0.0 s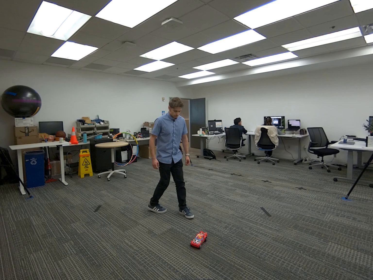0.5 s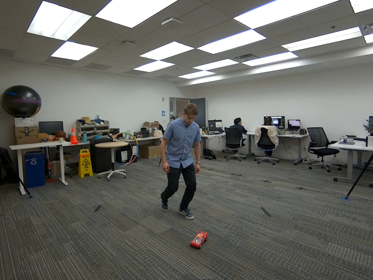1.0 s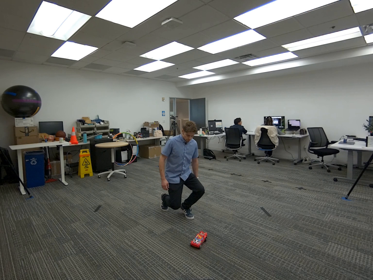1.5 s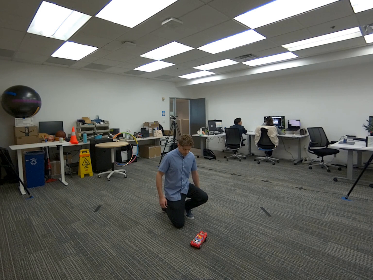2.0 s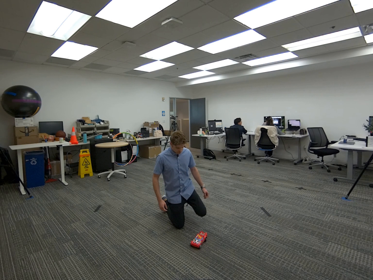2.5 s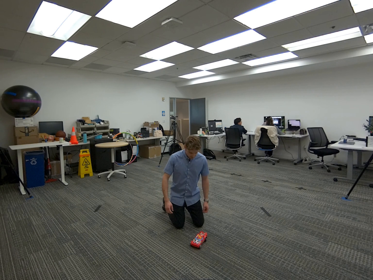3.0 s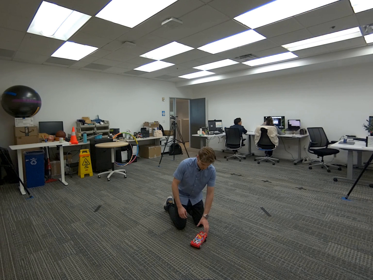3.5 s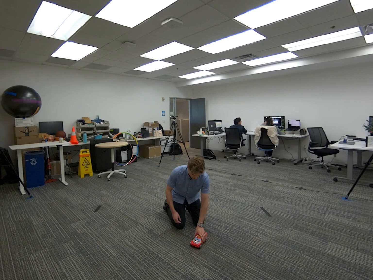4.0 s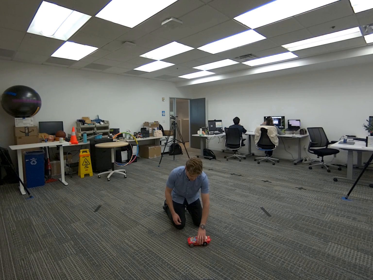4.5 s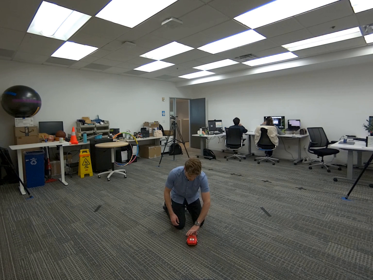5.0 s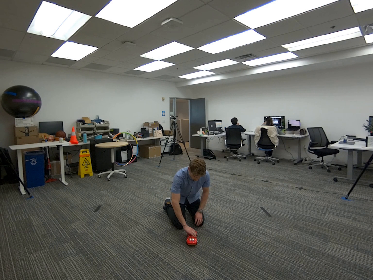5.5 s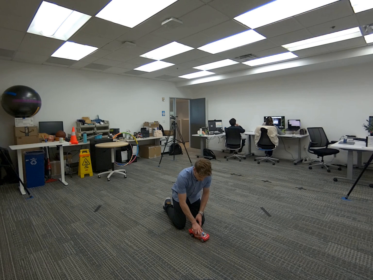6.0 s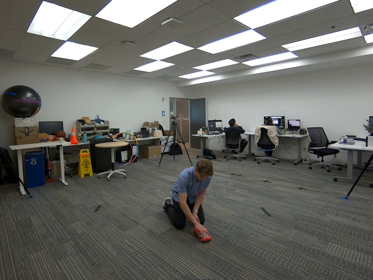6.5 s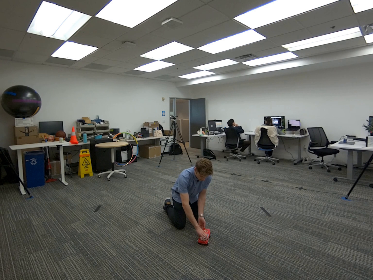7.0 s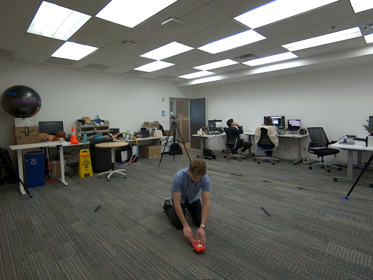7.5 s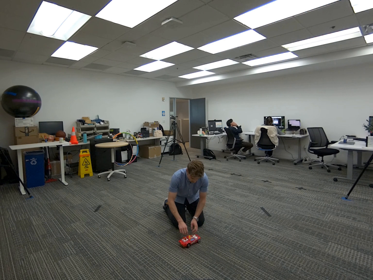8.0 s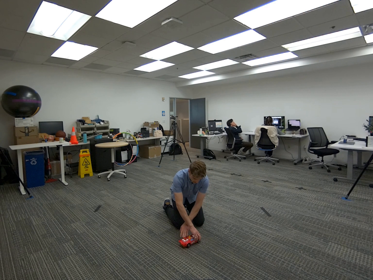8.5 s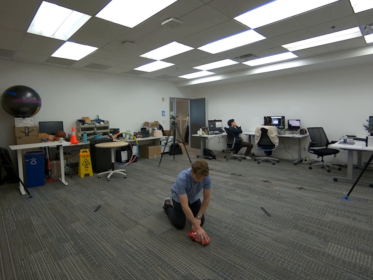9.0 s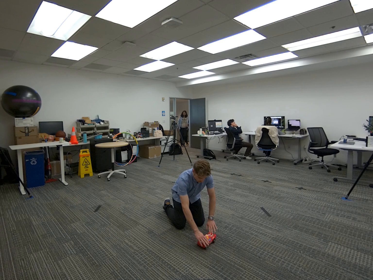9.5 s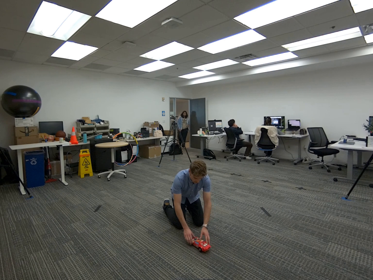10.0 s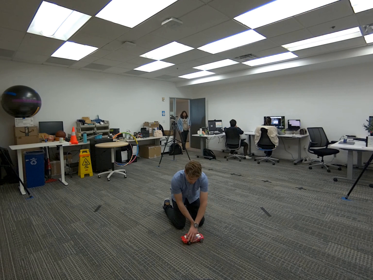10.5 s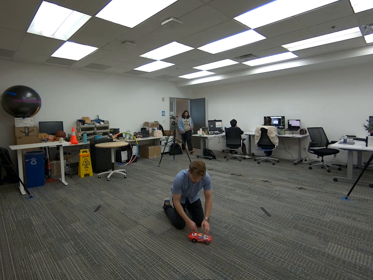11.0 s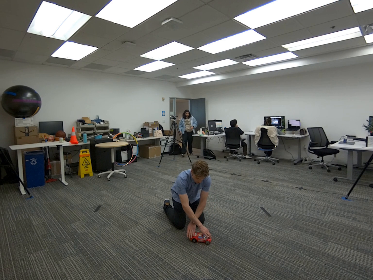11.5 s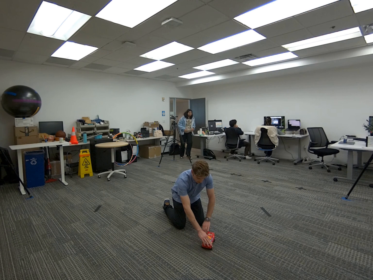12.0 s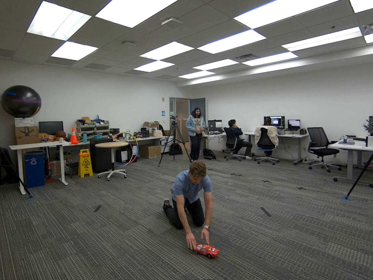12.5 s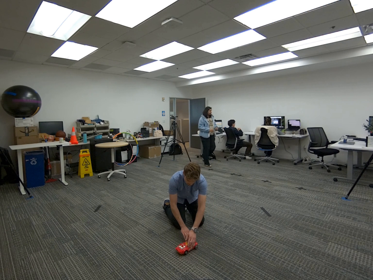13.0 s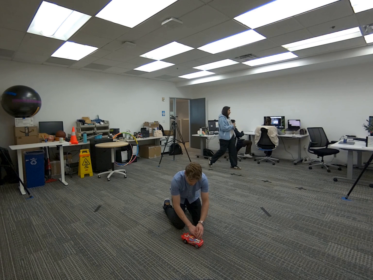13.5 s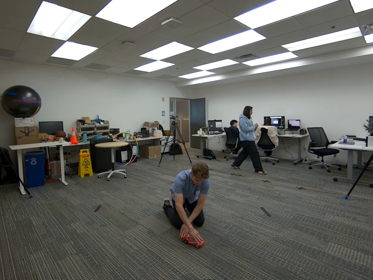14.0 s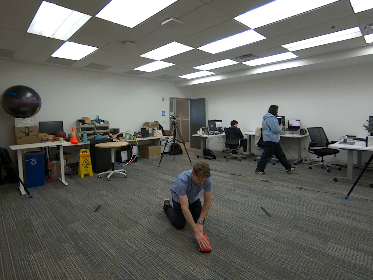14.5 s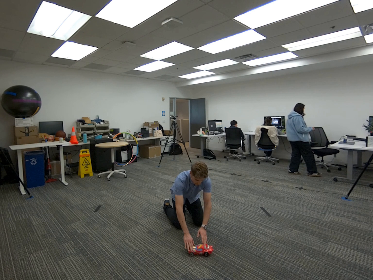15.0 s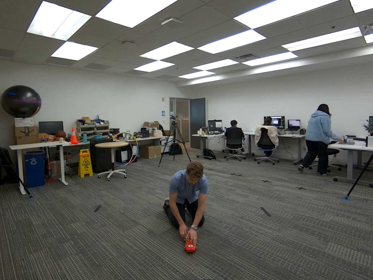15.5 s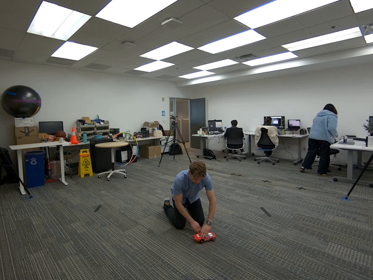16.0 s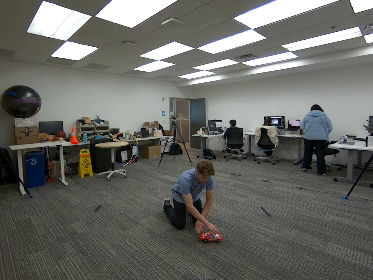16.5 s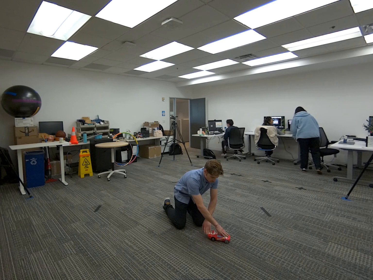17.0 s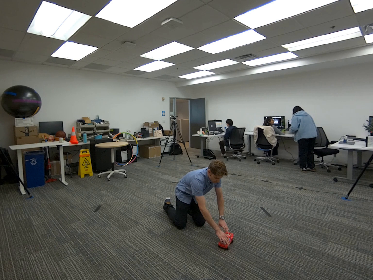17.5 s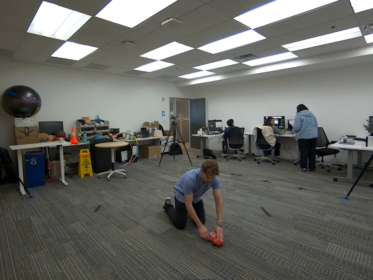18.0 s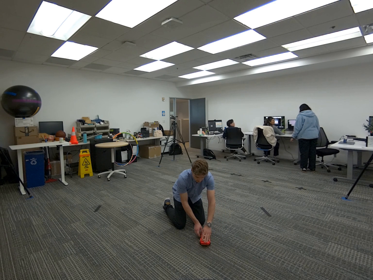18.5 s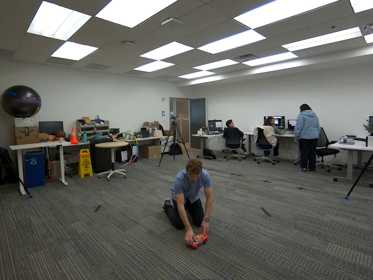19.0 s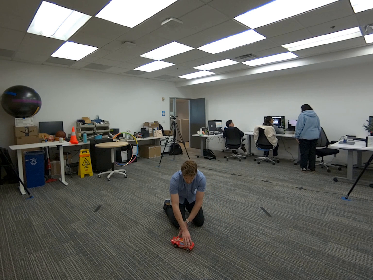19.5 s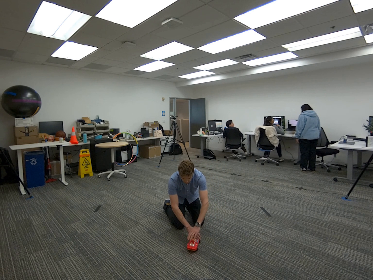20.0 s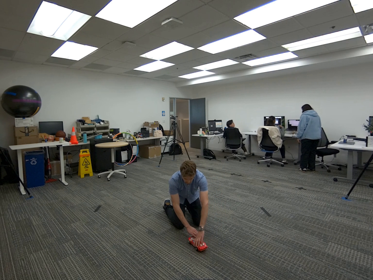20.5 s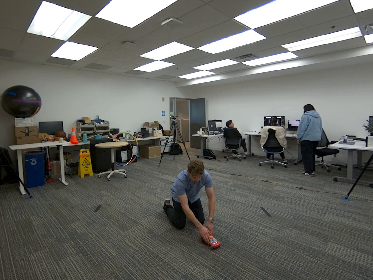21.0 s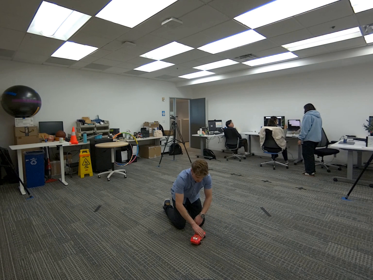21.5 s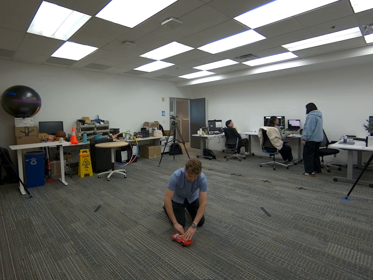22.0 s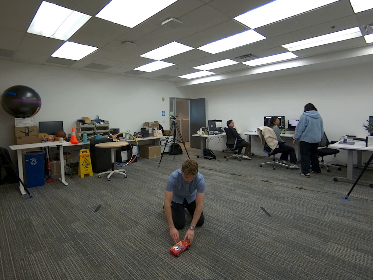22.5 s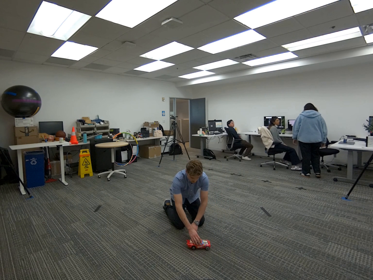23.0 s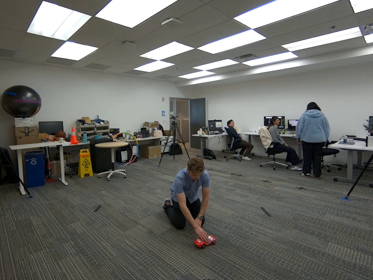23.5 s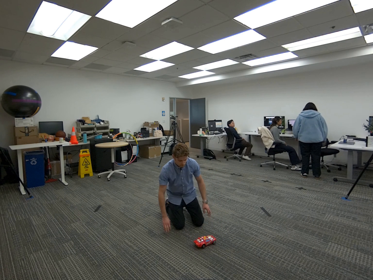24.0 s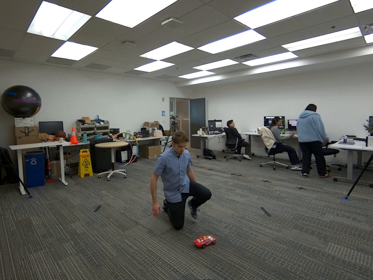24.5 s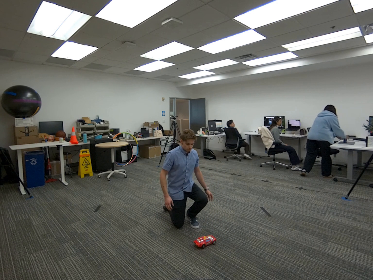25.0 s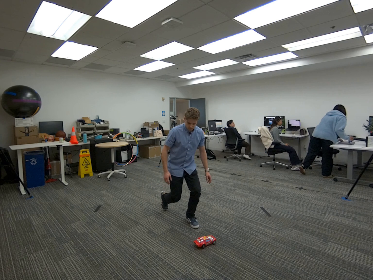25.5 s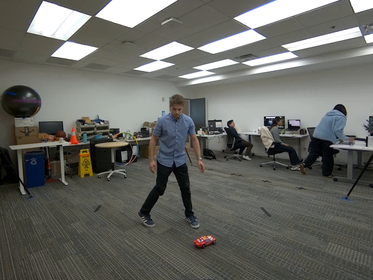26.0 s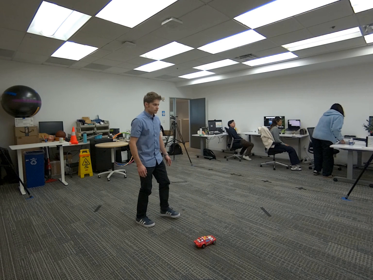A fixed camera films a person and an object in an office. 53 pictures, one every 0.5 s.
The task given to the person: Walk to the toy car on the ground, bend down to your knees and use both of your hands to grasp the car and rotate it while maintaining the car on the ground. Stand up when finished.
